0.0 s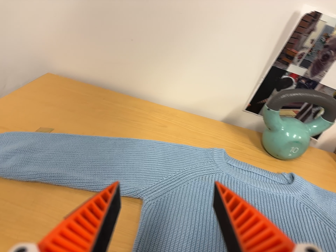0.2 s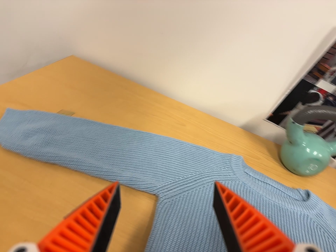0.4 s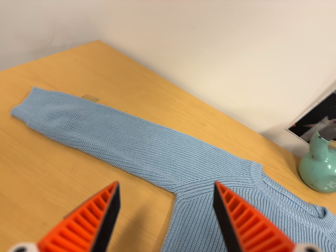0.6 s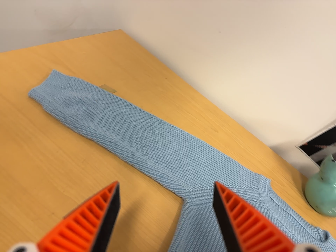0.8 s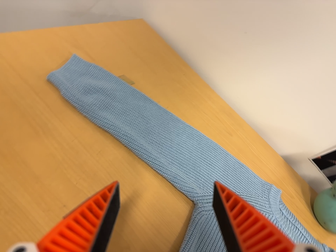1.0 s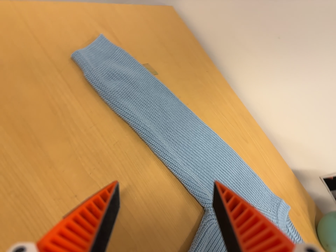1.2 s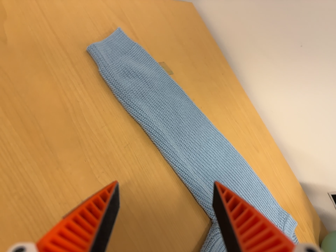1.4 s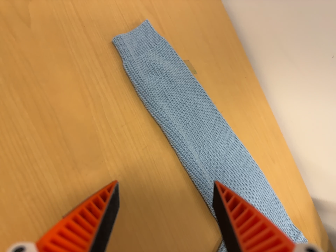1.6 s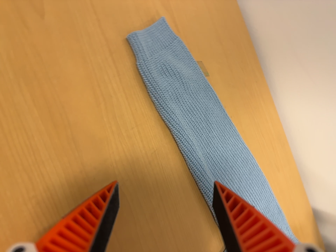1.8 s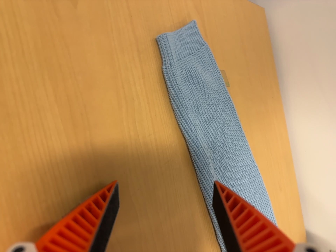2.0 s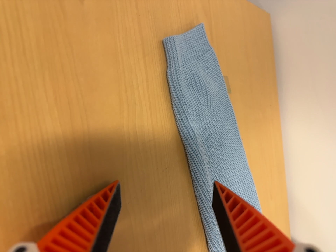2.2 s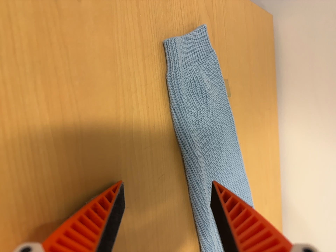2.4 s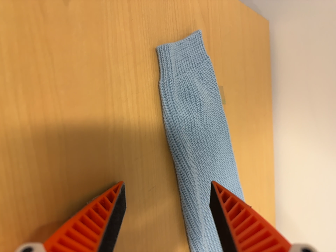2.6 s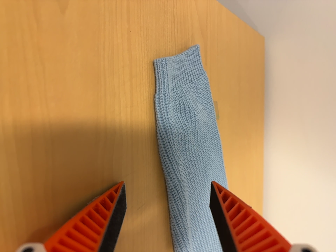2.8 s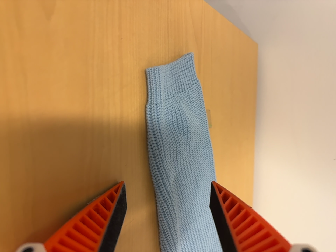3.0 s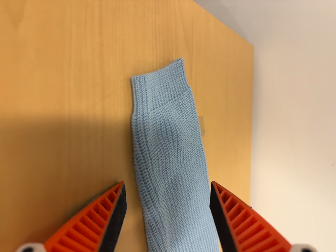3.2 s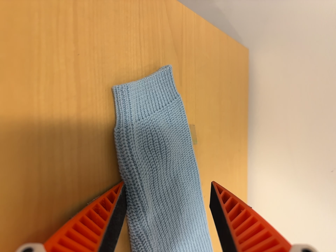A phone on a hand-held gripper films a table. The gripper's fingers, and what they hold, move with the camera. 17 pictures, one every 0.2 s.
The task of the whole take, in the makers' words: left arm across.
0.0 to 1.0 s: The camera travels to its left, about 16 cm, so close, fixed things drift to the right. It rolls about its line of sight by about 40 degrees, and the scene rotates clockwise.
1.0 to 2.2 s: The camera travels to its left, toward the top of its view and forward, about 14 cm, so close, fixed things drift to the right. Its aim tips toward the bottom of its view by about 10 degrees. It rolls about its line of sight by about 30 degrees, and the scene rotates clockwise.
2.2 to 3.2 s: The camera travels forward and toward the top of its view, about 8 cm, so what stands in front looms larger.
The film runs forward here.
